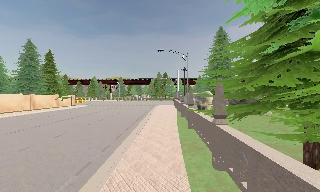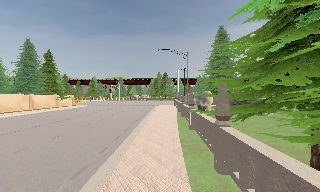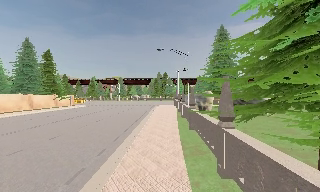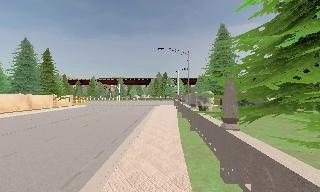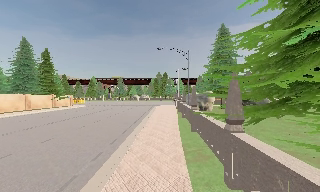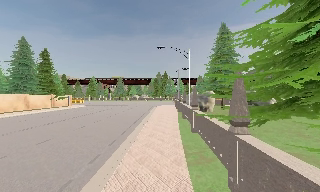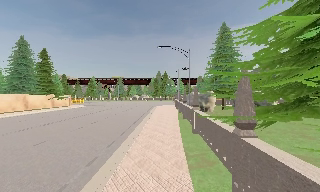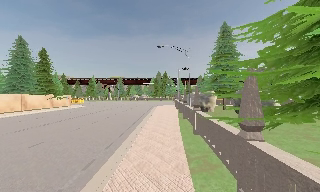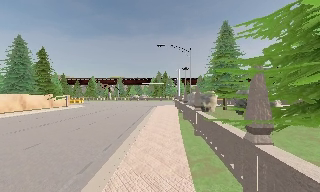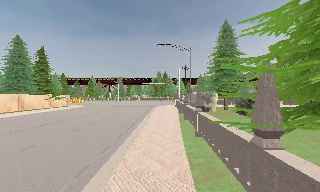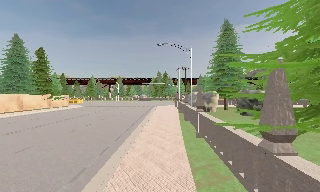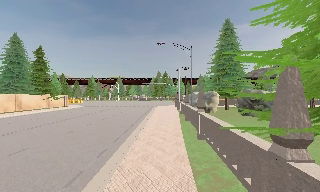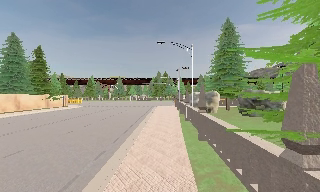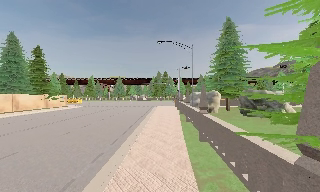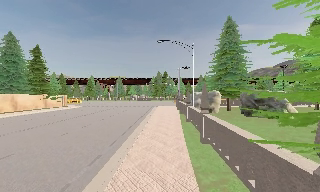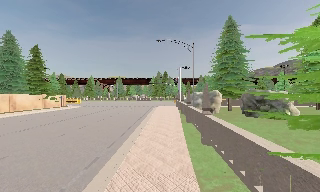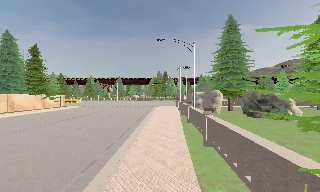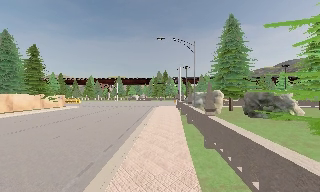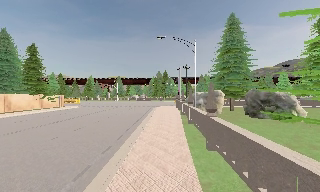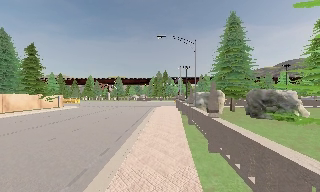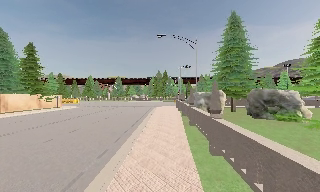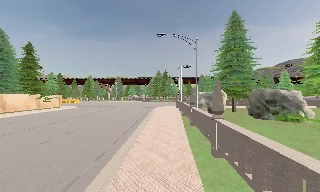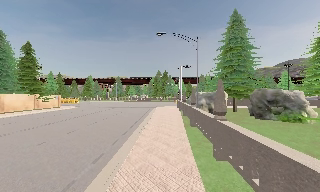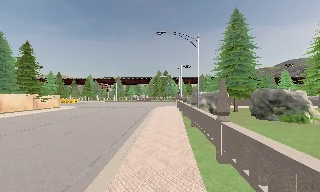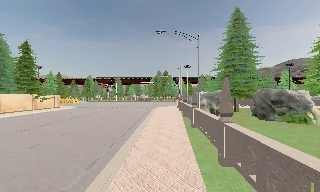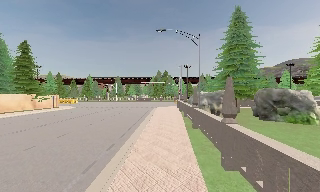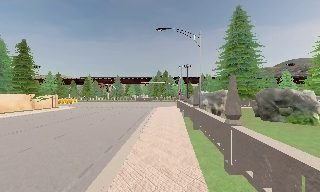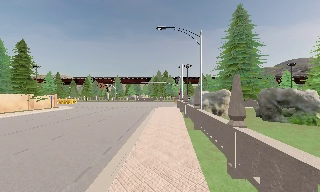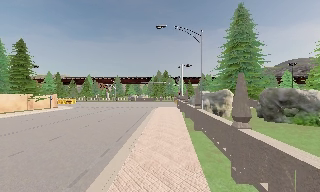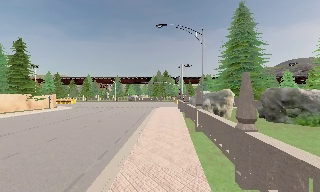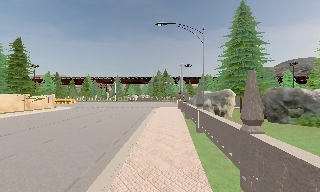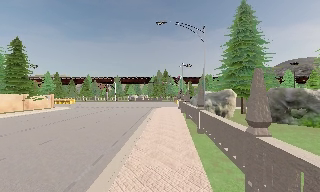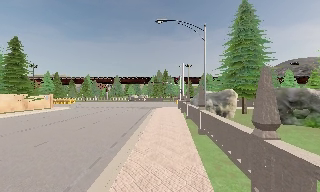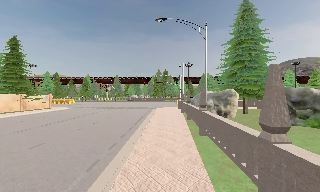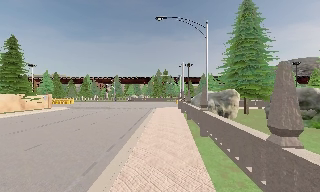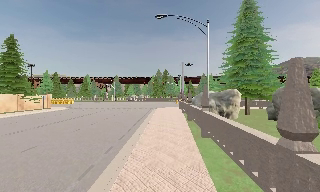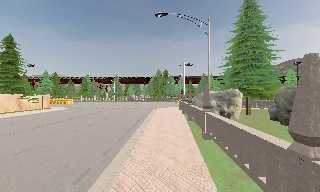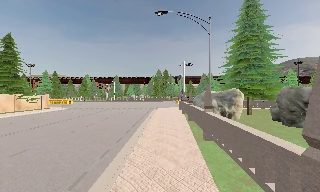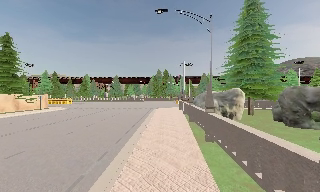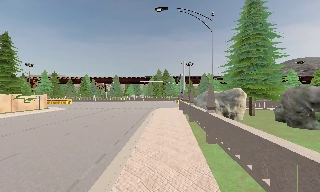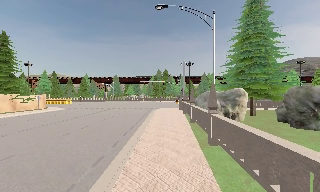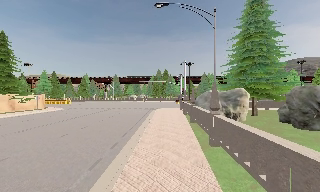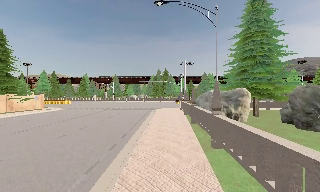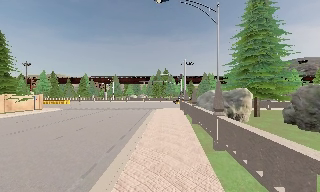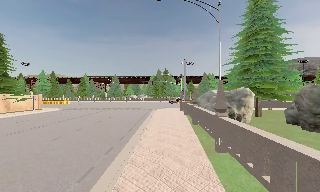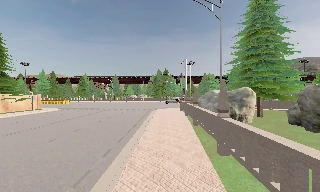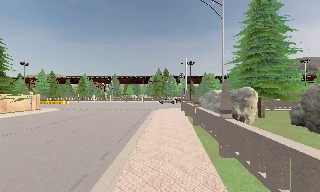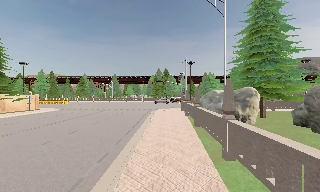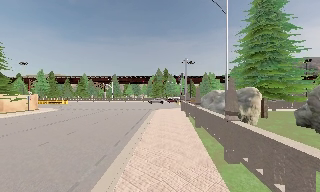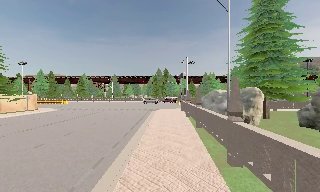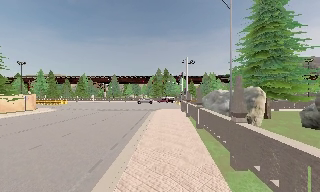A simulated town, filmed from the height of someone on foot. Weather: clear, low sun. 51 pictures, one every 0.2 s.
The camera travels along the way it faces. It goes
forward.
0.0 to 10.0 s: The camera travels forward, about 12 m, so what stands in front looms larger.
The film runs forward here.
